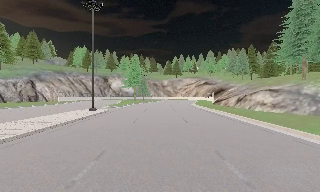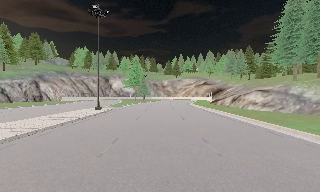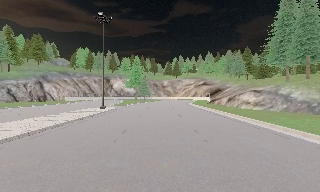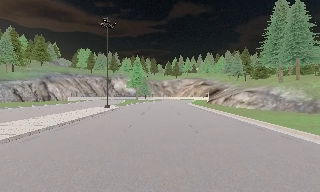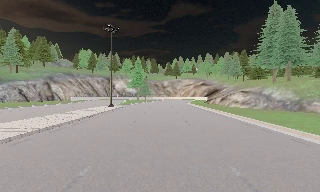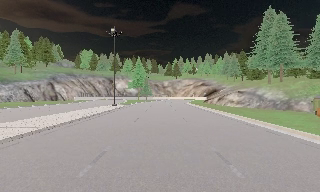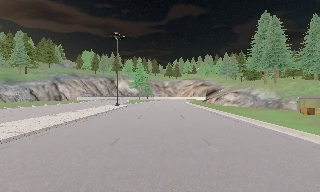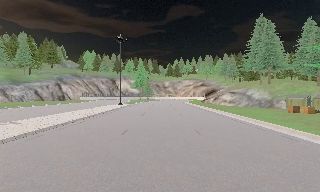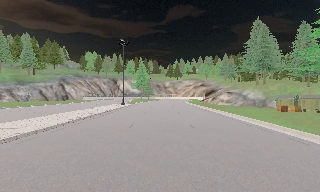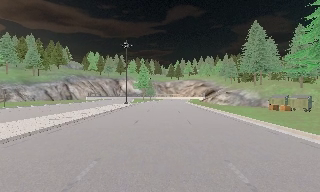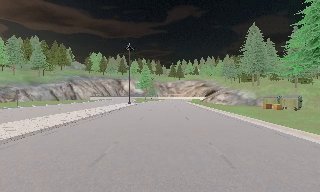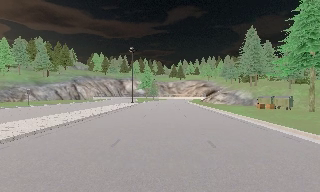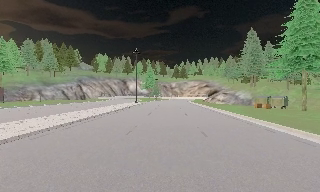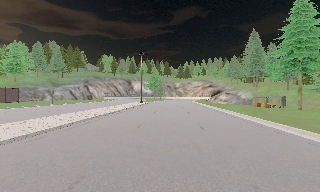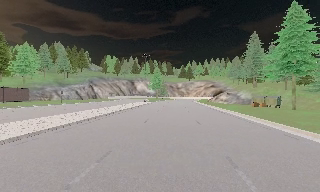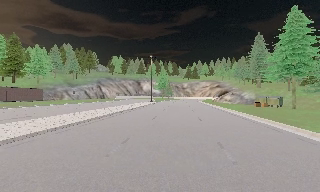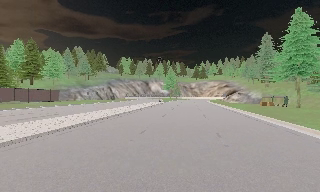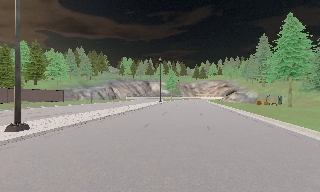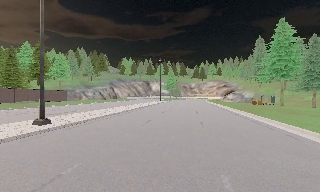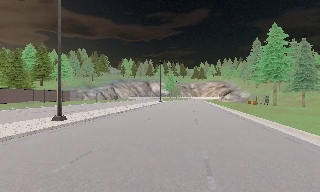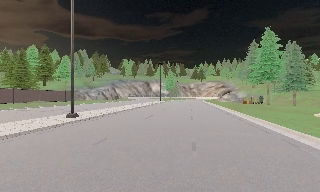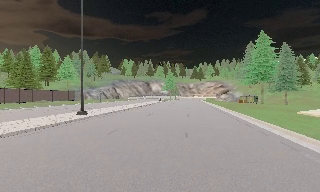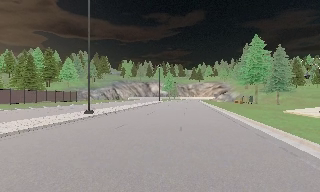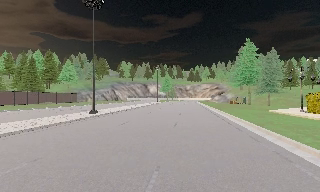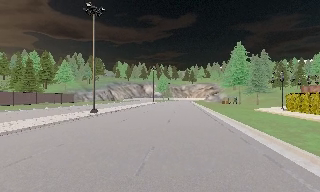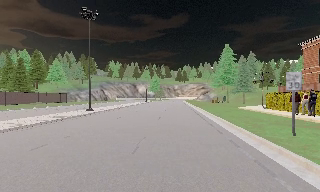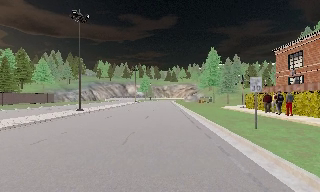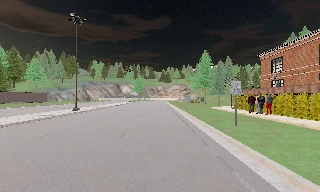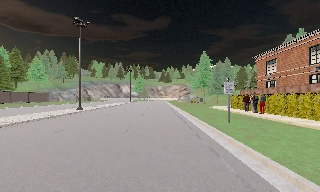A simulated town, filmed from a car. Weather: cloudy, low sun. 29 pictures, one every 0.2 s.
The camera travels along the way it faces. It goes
backward.
0.0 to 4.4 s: The scene slides to the right, as the camera pans about 10 degrees to its left. It travels backward, about 35 m, so what stands in front gets smaller.
4.4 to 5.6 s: The scene slides to the left, as the camera pans about 10 degrees to its right. It travels backward, about 8 m, so what stands in front gets smaller. It loses speed.
The film runs backward here.
